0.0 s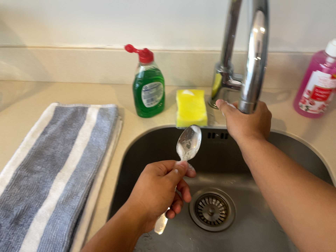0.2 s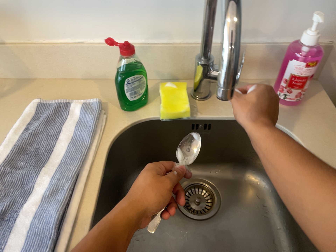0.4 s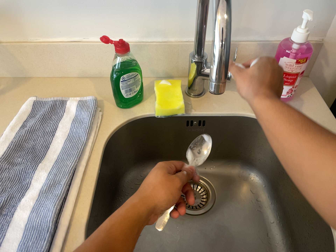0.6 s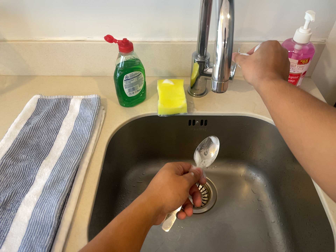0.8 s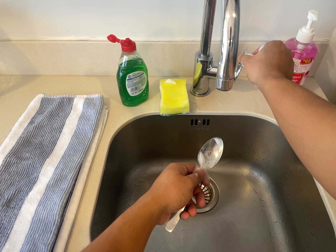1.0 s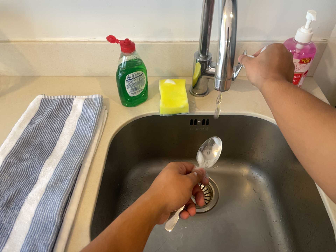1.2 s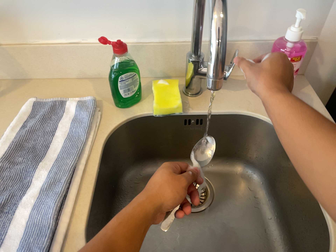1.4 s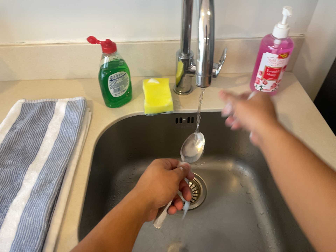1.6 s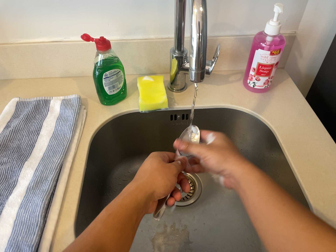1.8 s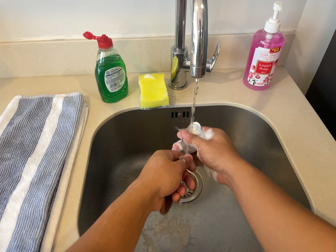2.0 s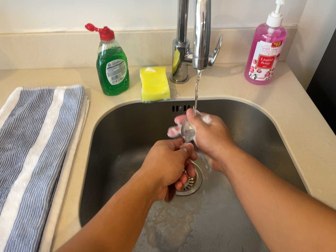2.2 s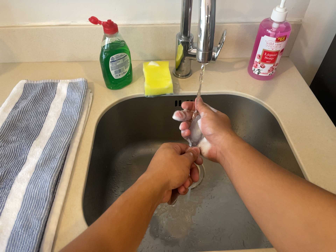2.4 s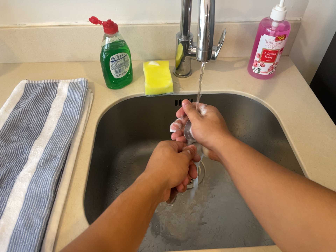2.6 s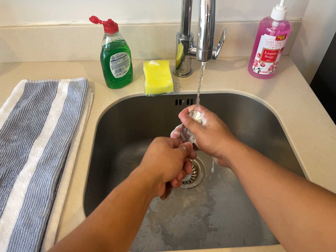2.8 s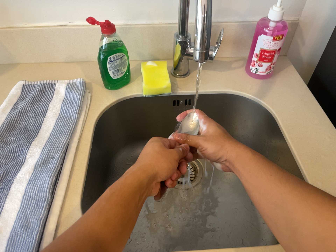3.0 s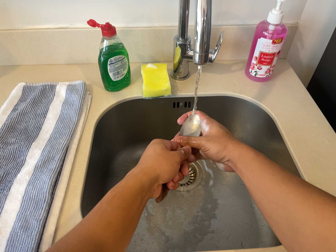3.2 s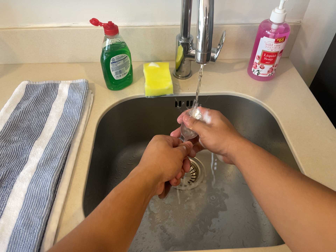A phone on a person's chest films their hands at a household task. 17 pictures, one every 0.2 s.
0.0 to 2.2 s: The camera travels toward the bottom of its view, about 8 cm, so close, fixed things drift upward.
2.2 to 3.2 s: The camera keeps its place and its aim.
The film runs forward here.
